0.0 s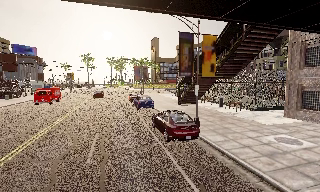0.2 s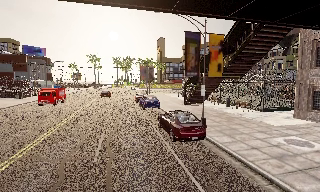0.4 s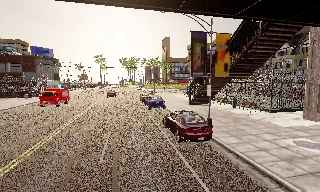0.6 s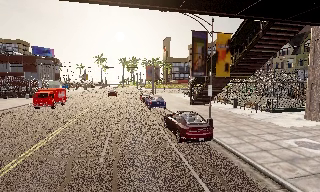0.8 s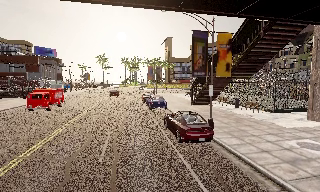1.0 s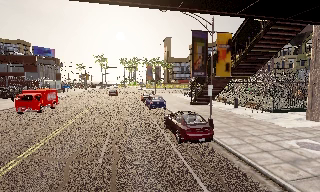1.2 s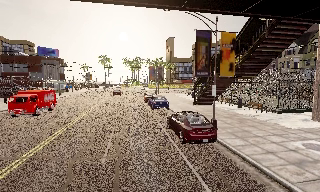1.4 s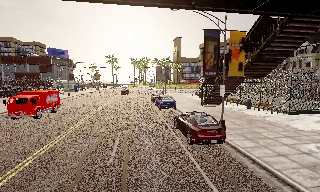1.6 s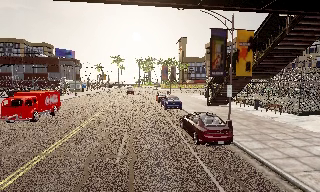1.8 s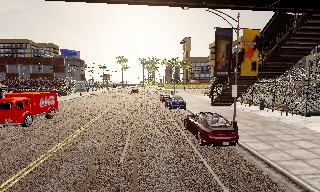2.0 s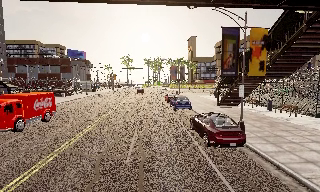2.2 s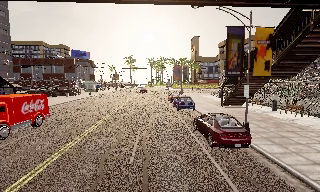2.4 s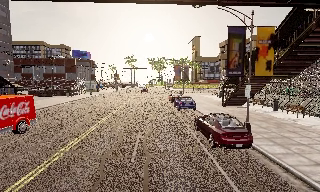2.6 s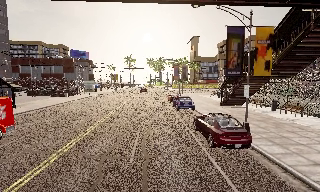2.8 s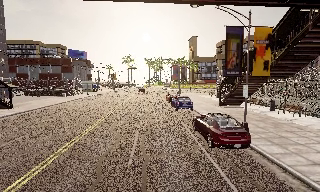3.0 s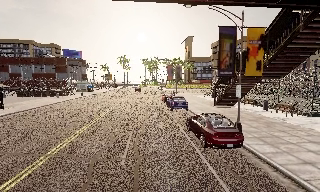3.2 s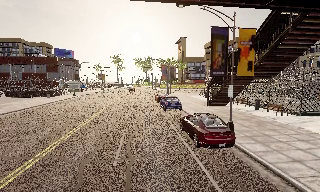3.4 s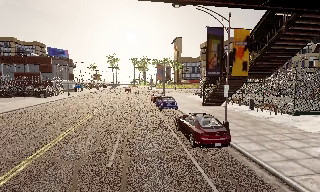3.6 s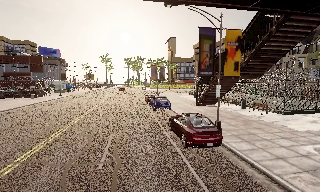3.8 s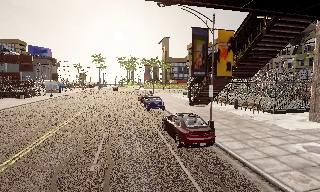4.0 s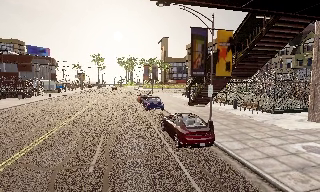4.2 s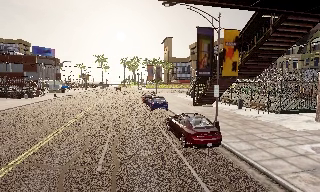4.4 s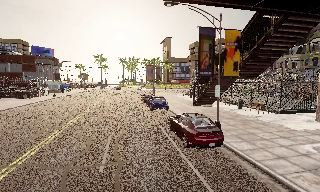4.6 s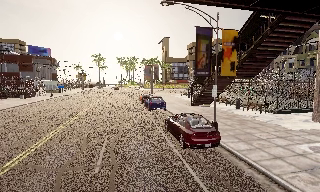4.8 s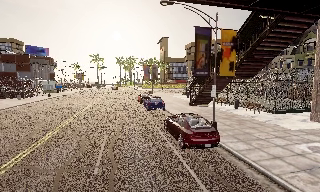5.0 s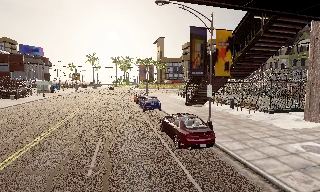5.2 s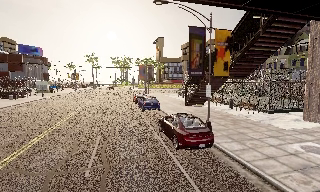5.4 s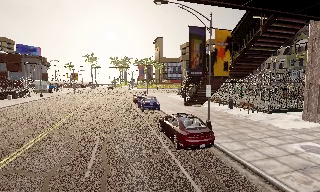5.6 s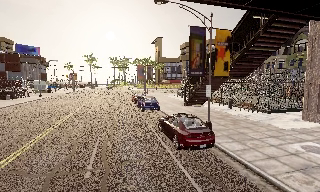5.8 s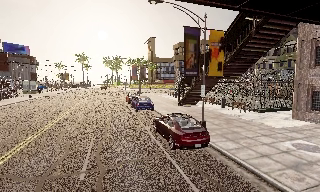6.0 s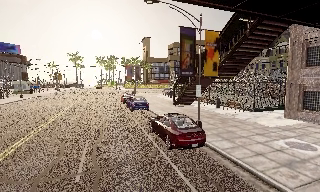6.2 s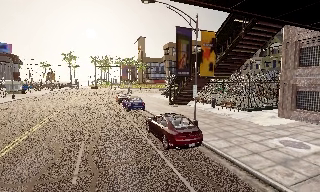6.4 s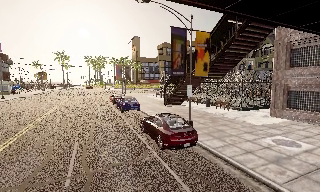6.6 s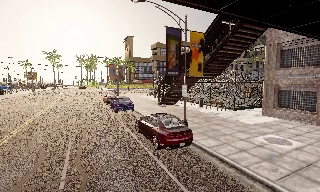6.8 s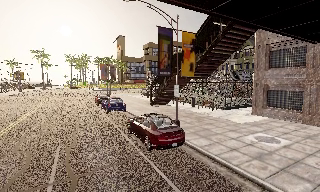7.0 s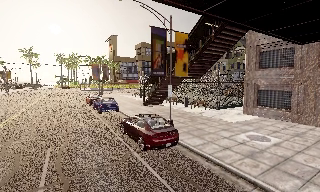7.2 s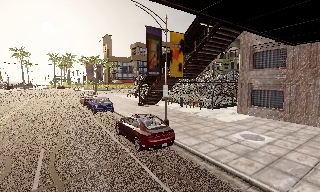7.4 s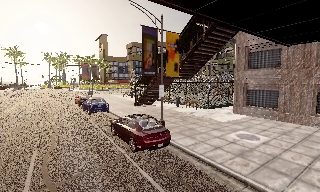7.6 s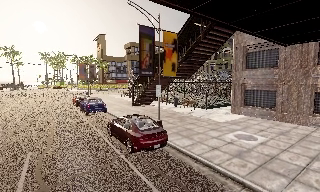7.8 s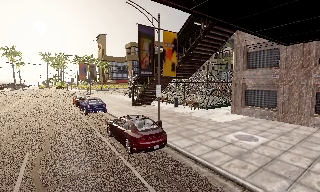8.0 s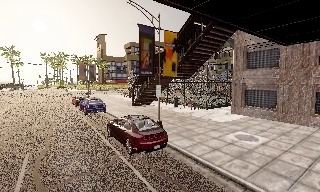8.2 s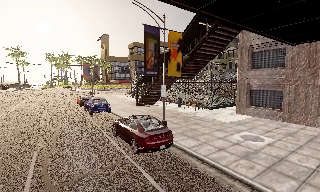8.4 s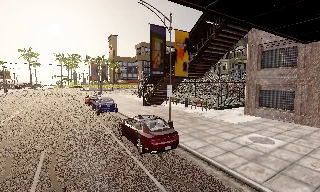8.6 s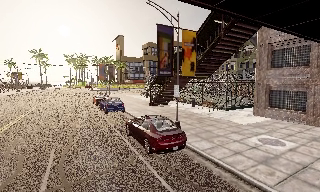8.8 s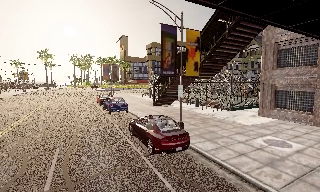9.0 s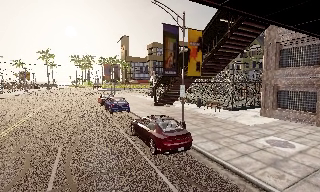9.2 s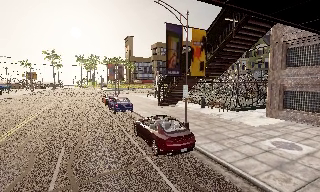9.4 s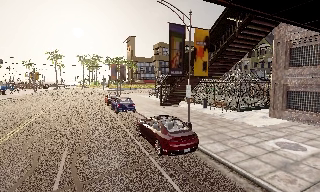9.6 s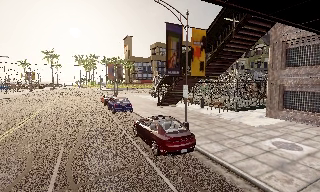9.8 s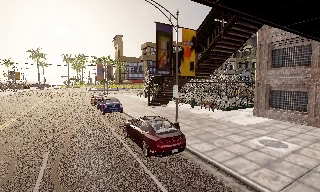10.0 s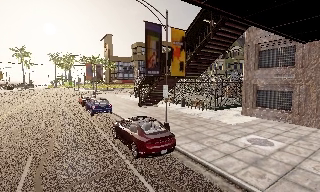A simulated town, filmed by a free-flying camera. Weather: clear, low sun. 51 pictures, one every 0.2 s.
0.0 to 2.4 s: The camera pans to its left, which is counterclockwise from overhead, by about 15 degrees.
2.4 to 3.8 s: The camera swings to its right by about 10 degrees, and the scene slides to the left.
3.8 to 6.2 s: The camera travels to its left, about 0.5 m.
6.2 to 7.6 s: The camera swings to its right by about 15 degrees, and the scene slides to the left.
7.6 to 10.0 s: The camera travels forward, about 0.5 m, so what stands in front looms larger.
The film runs forward here.
